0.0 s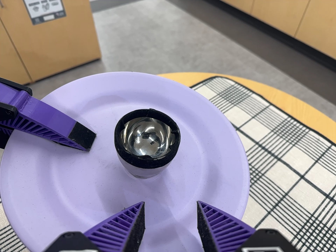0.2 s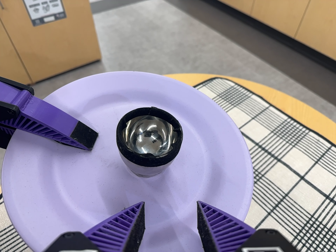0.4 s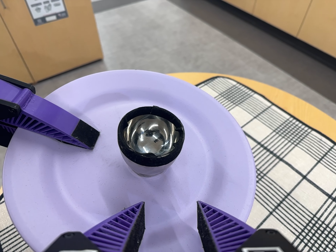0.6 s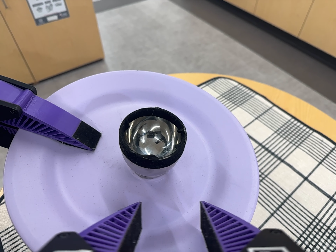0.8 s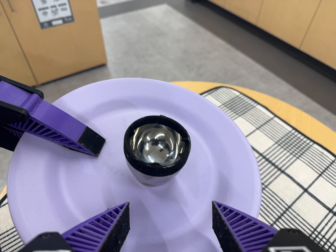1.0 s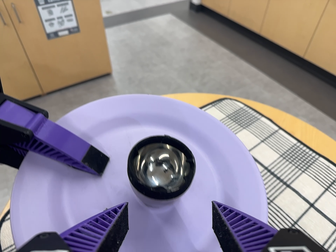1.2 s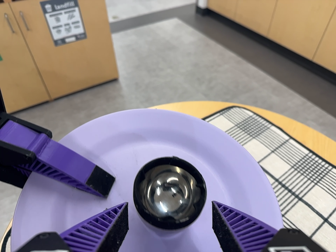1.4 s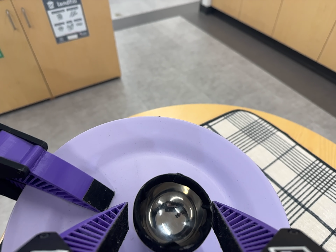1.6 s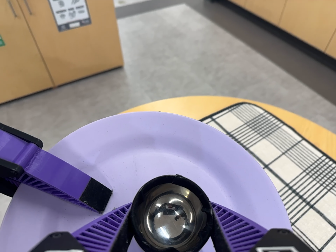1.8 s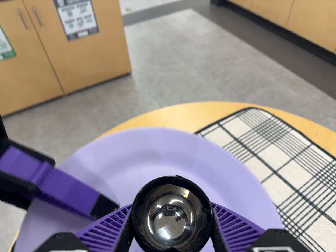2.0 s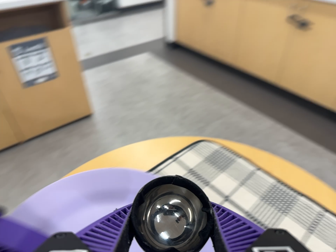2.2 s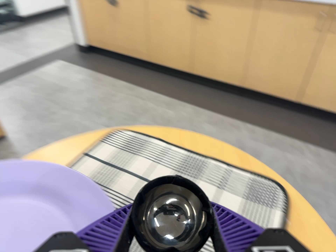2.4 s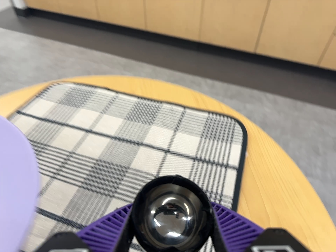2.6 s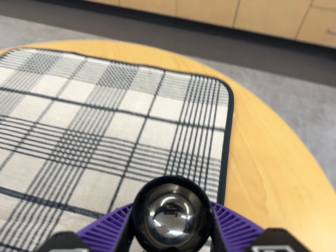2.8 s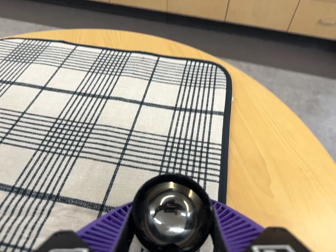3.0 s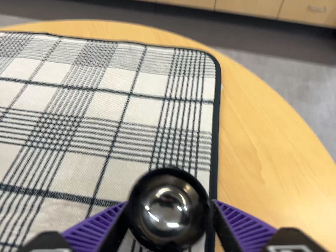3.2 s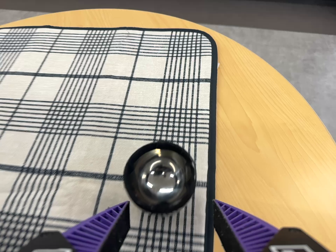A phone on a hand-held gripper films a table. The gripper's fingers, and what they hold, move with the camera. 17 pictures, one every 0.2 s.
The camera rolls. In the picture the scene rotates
counterclockwise.
0.0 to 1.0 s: The camera shifts only a little, or ends up much as it began.
1.0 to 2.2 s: The camera pans to its right by about 20 degrees. It travels to its right, about 10 cm, so close, fixed things drift to the left. It rolls about its line of sight by about 15 degrees, and the scene rotates counterclockwise.
2.2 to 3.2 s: The scene slides to the left, as the camera pans about 15 degrees to its right. It travels toward the bottom of its view, forward and to its right, about 16 cm, so close, fixed things drift upward. Its aim tips toward the bottom of its view by about 15 degrees, and the scene shifts upward. It rolls about its line of sight by about 15 degrees, and the scene rotates counterclockwise.
The film runs forward here.
